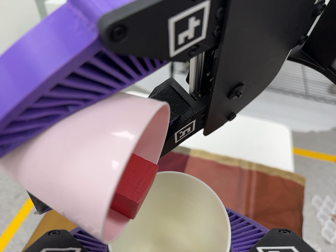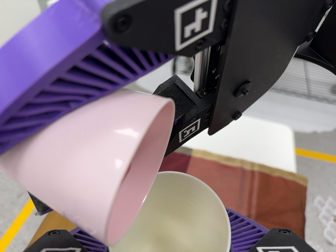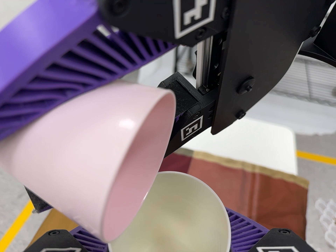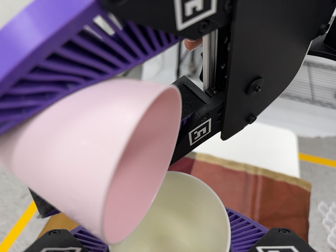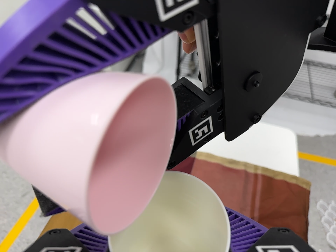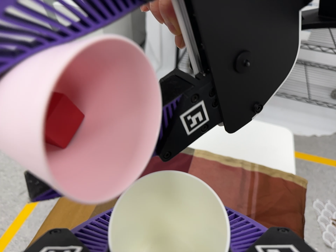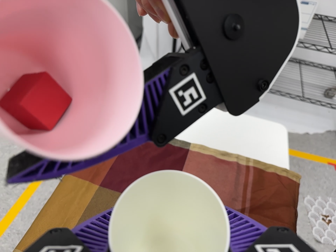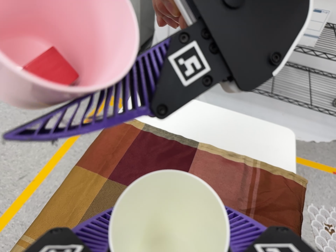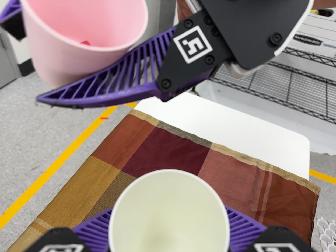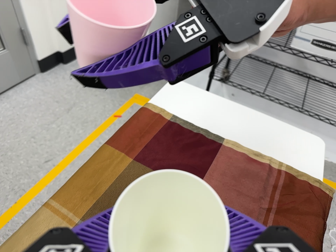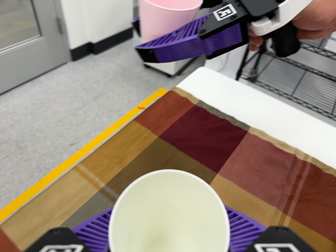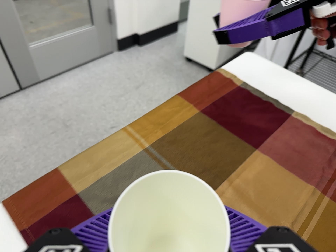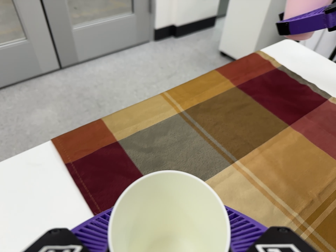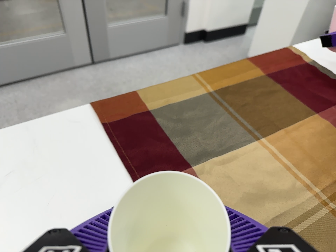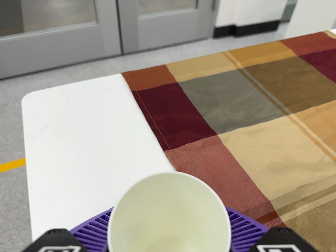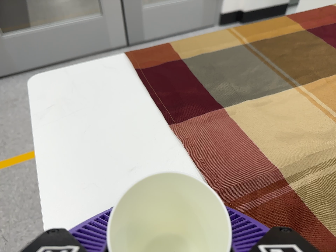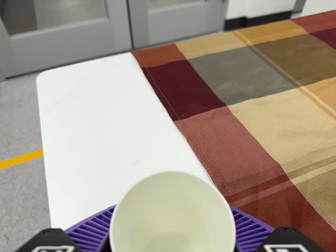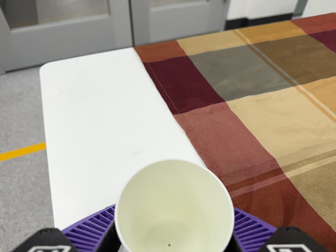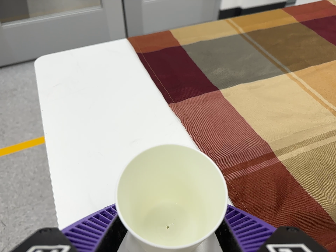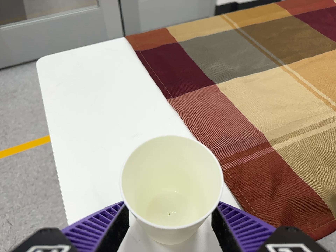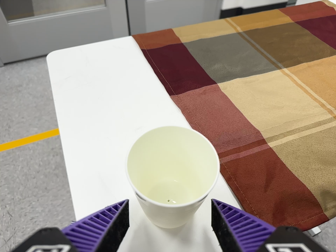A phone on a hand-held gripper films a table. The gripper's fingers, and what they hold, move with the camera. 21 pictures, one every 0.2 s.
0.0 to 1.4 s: The camera shifts only a little, or ends up much as it began.
1.4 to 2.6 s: The scene slides to the right, as the camera pans about 30 degrees to its left. It travels toward the bottom of its view, about 28 cm, so close, fixed things drift upward. It rolls about its line of sight by about 30 degrees, and the scene rotates clockwise.
2.6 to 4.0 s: The camera travels toward the bottom of its view and backward, about 12 cm, so close, fixed things drift upward.
The film runs backward here.
